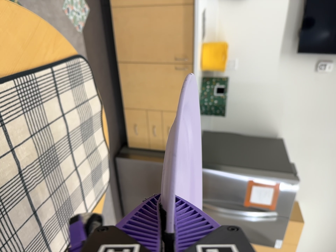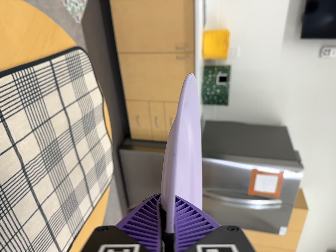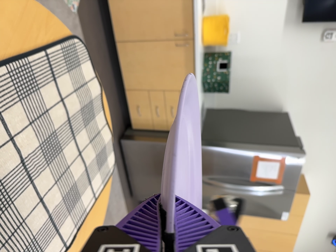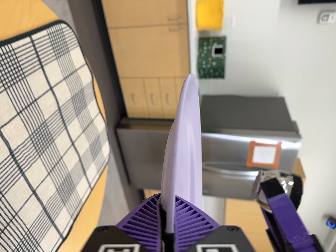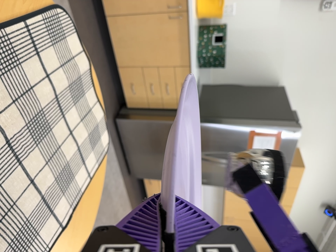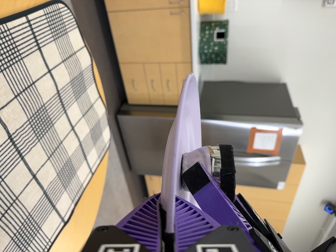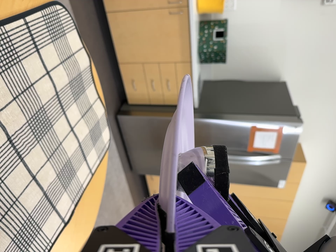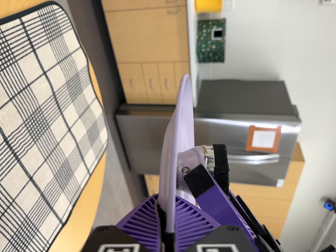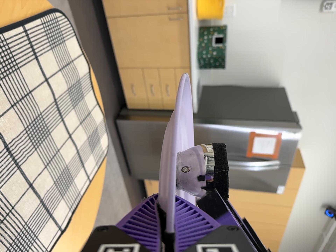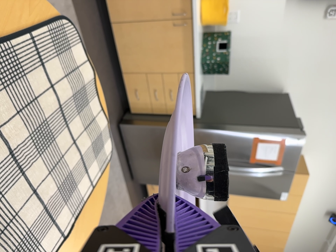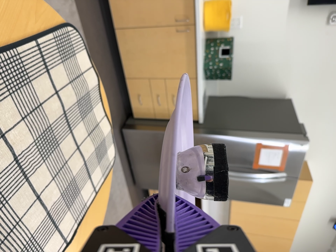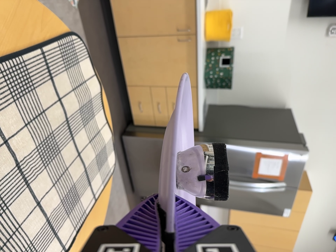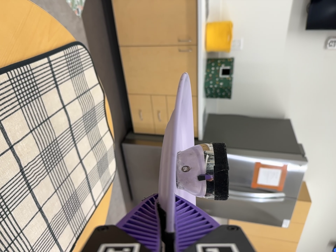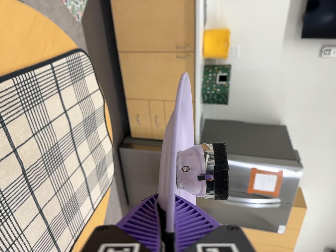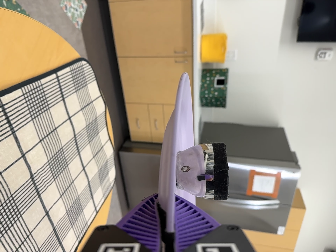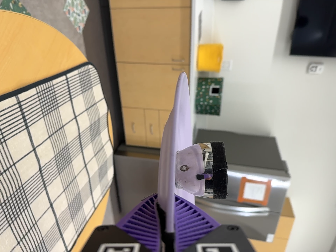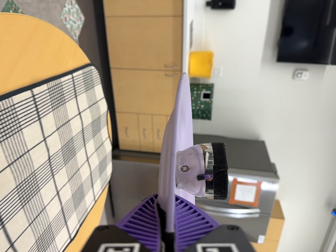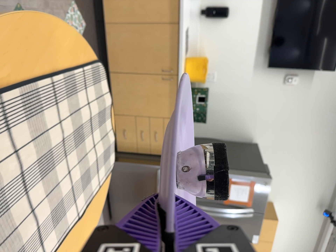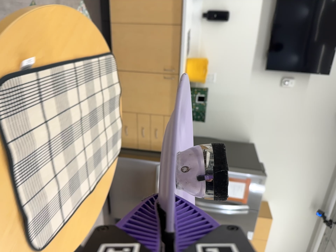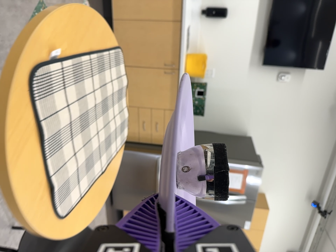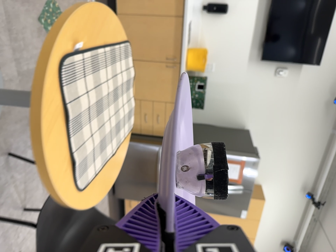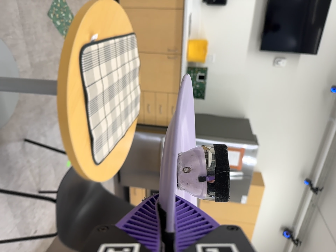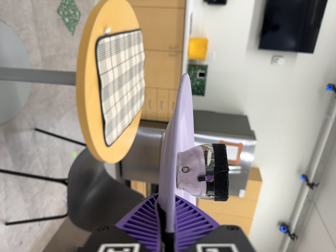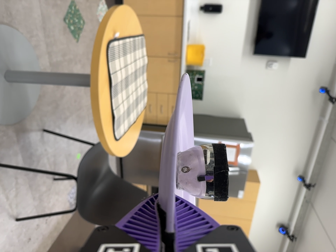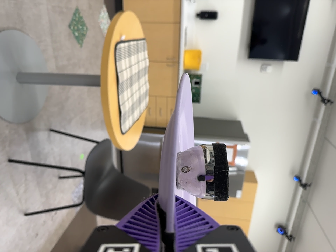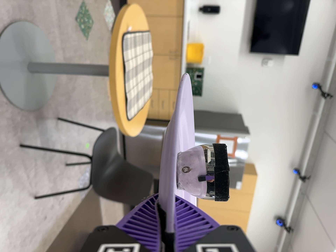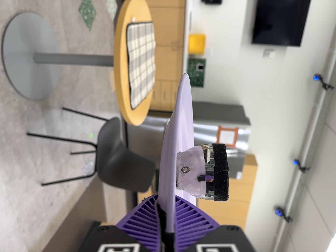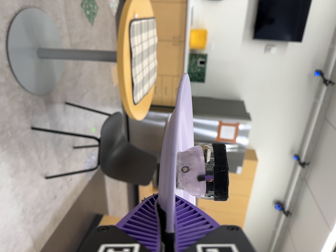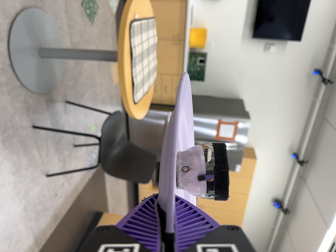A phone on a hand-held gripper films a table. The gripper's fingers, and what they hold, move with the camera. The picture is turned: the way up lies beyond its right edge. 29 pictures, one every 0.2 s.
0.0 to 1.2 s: The camera travels forward, about 5 cm, so what stands in front looms larger. Its aim tips toward the bottom of its view by about 10 degrees, and the scene shifts upward.
1.2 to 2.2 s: The camera shifts only a little, or ends up much as it began.
2.2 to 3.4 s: The camera travels backward, about 28 cm, so what stands in front gets smaller. Its aim tips toward the top of its view by about 10 degrees.
3.4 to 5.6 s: The camera travels backward and toward the bottom of its view, about 100 cm, so what stands in front gets smaller.
The film runs backward here.
